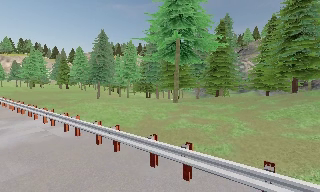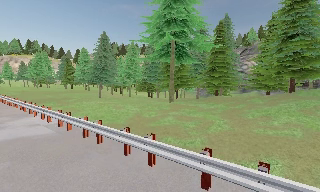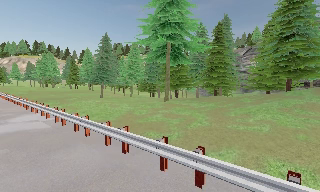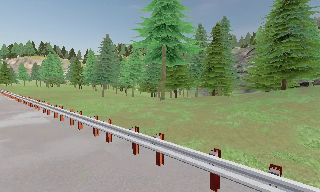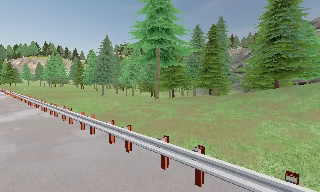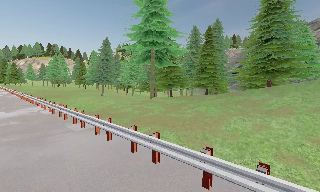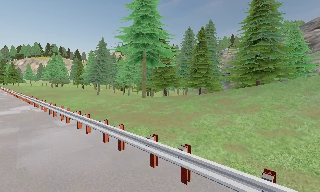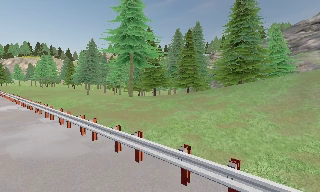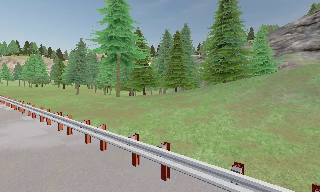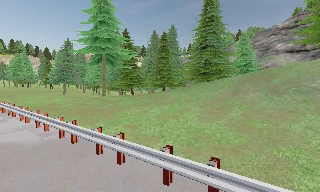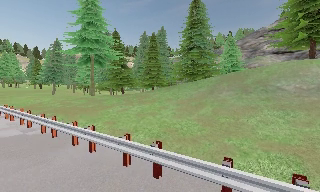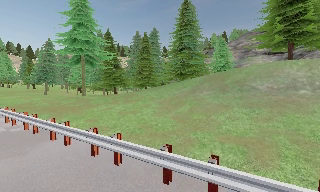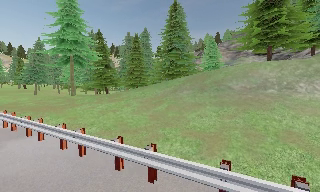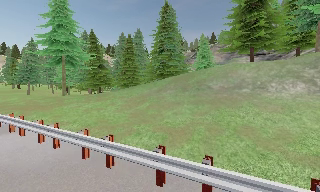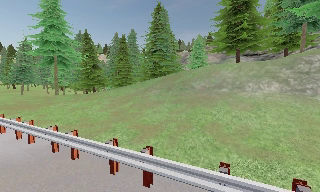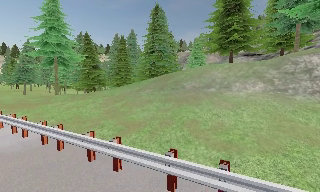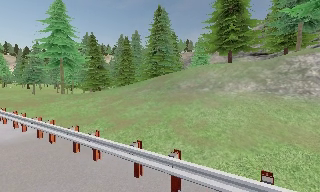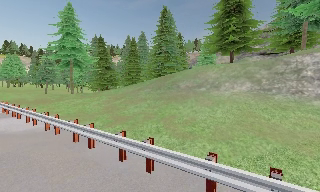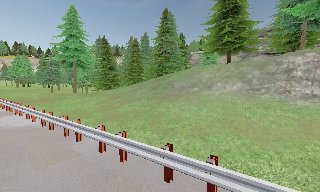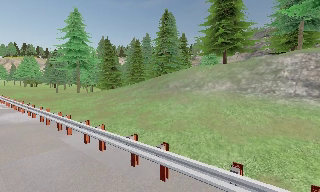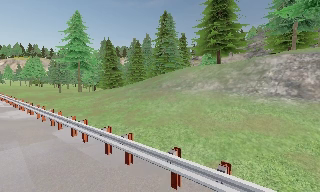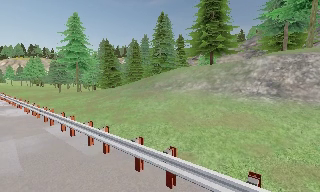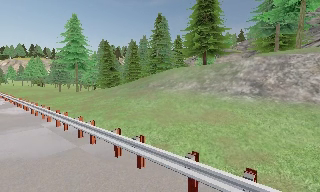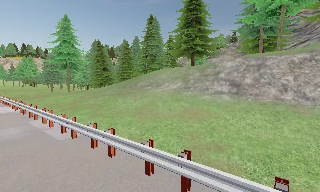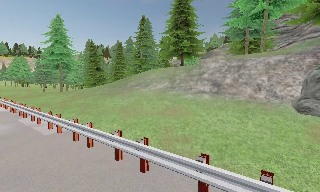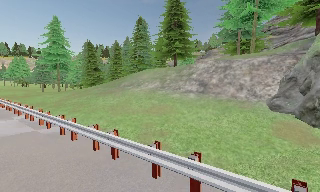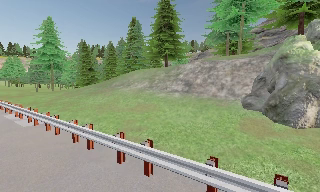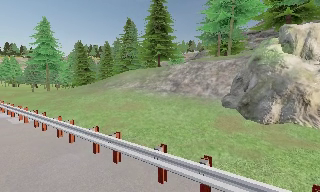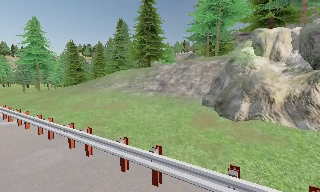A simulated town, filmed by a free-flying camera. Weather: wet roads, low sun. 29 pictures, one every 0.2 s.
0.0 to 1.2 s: The camera travels to its right and backward, about 7 m, so close, fixed things drift to the left.
1.2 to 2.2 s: The scene slides to the left, as the camera pans about 10 degrees to its right. It travels to its right and backward, about 6 m, so close, fixed things drift to the left.
2.2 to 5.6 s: The camera travels to its right and backward, about 17 m, so close, fixed things drift to the left.
The film runs backward here.
